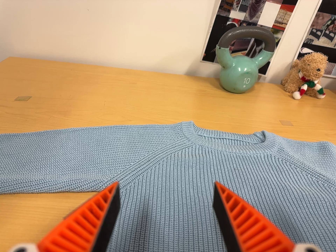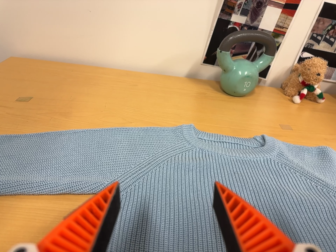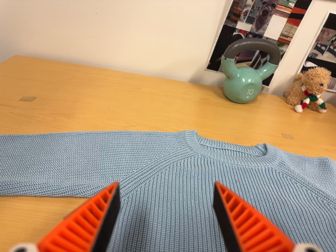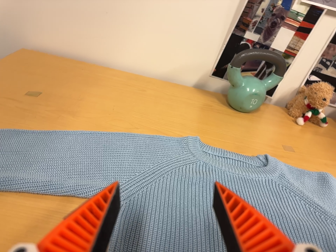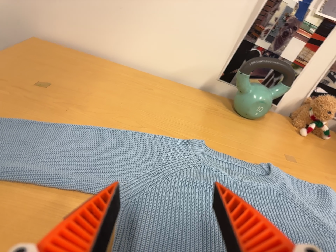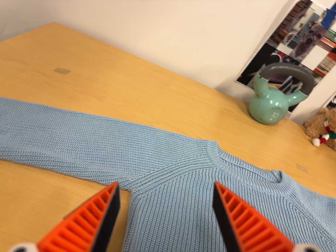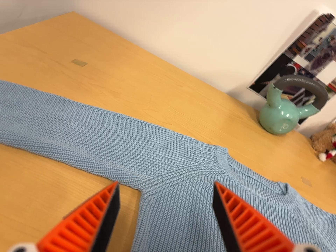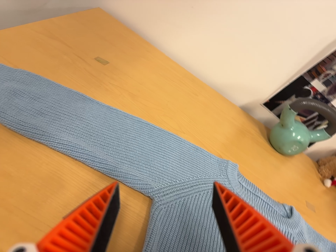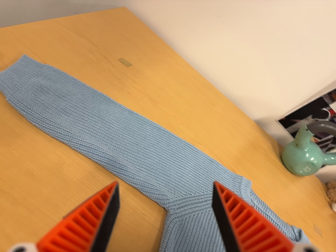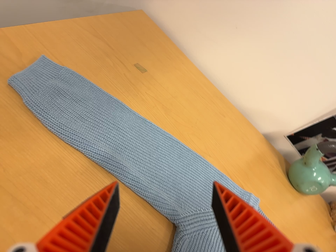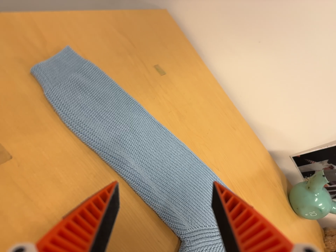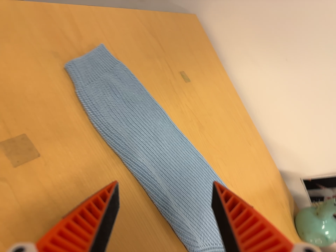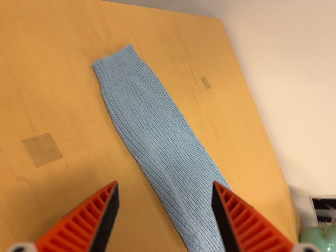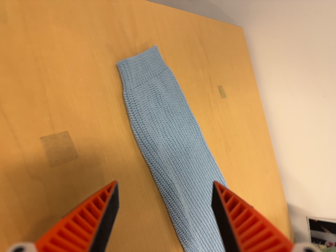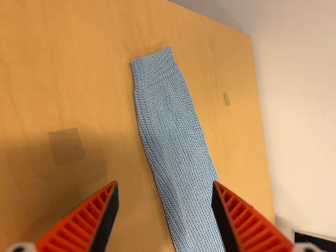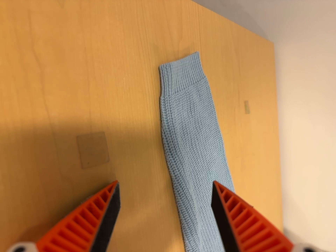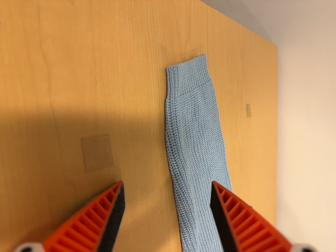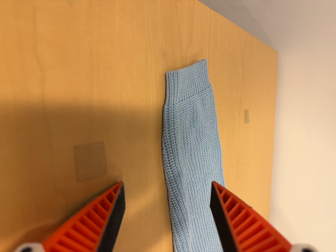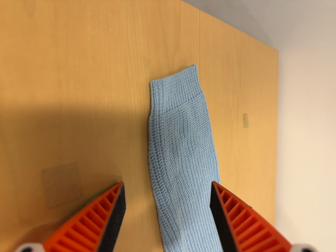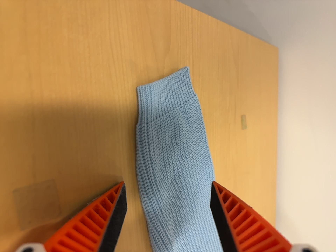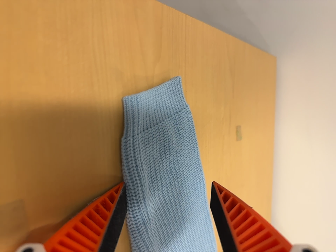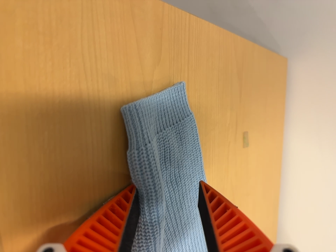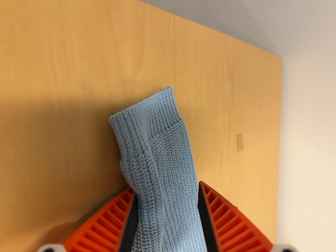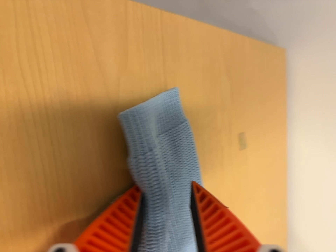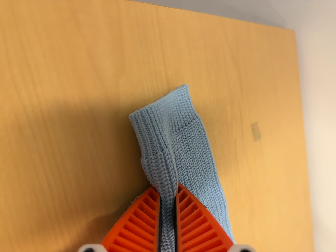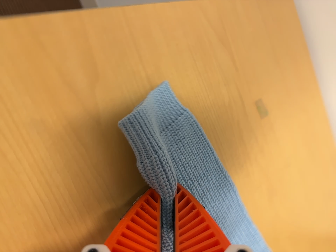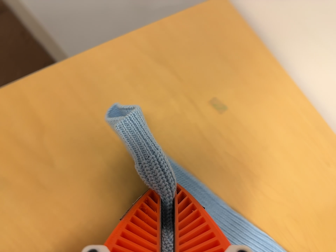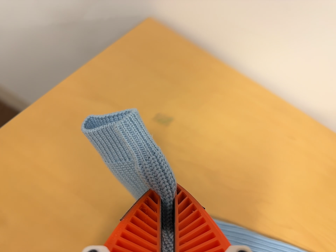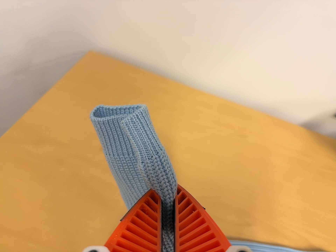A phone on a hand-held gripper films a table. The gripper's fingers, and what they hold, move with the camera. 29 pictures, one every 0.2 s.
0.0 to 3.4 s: The camera travels to its left and toward the top of its view, about 38 cm, so close, fixed things drift to the right. It rolls about its line of sight by about 85 degrees, and the scene rotates clockwise.
3.4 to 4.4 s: The camera travels forward, to its right and toward the top of its view, about 12 cm, so what stands in front looms larger.
4.4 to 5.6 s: The camera pans to its left by about 15 degrees. It travels to its right, about 28 cm. Its aim tips toward the top of its view by about 10 degrees, and the scene shifts downward. It rolls about its line of sight by about 65 degrees, and the scene rotates counterclockwise.
The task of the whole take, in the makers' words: left arm across.
The film runs forward here.
